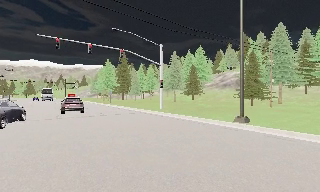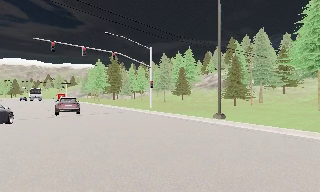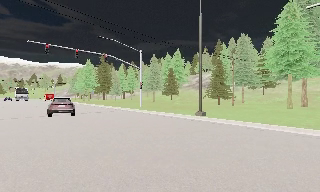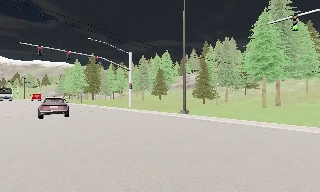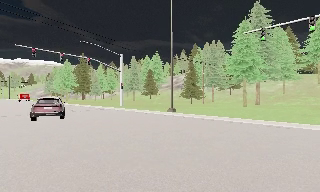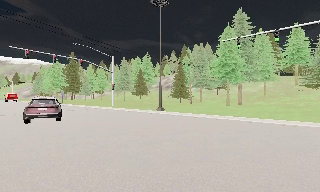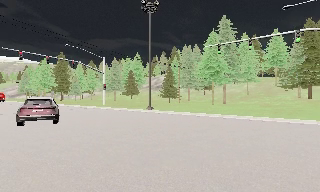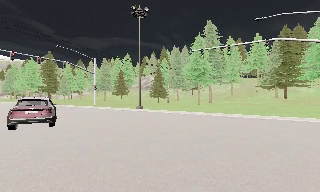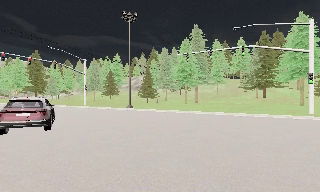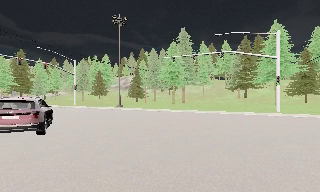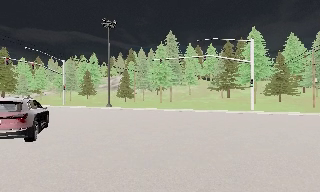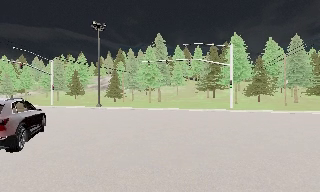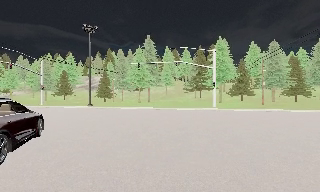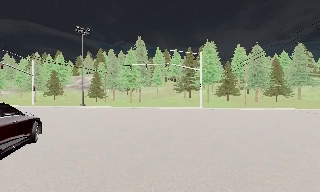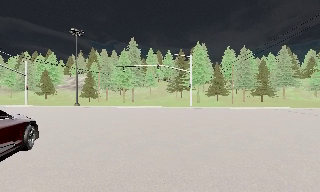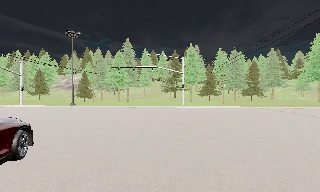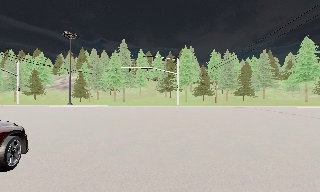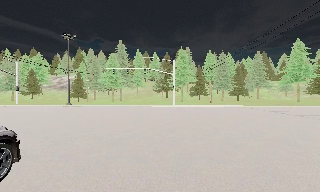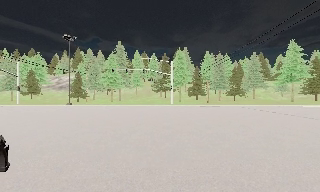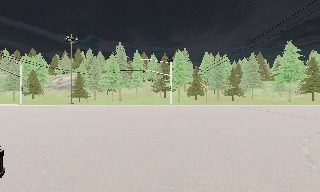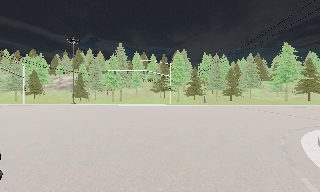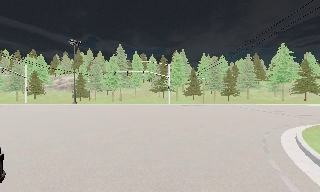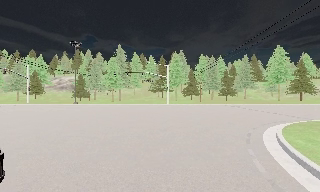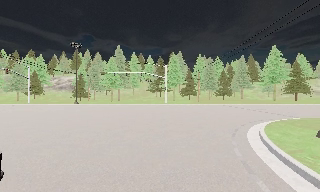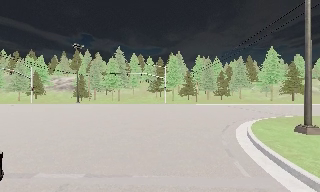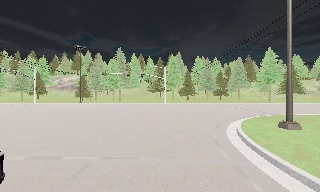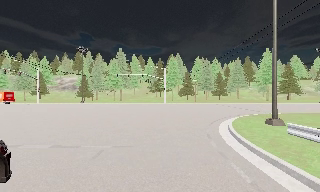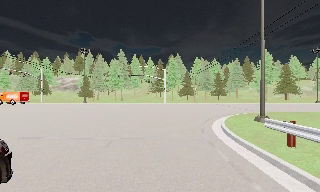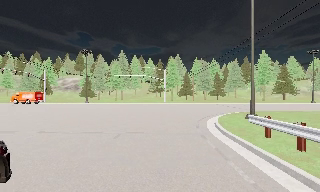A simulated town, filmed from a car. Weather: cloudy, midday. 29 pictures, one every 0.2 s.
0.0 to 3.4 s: The camera swings to its right by about 55 degrees, and the scene slides to the left. It travels backward, about 20 m.
3.4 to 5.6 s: The camera travels backward, about 10 m, so what stands in front gets smaller.
The film runs backward here.
